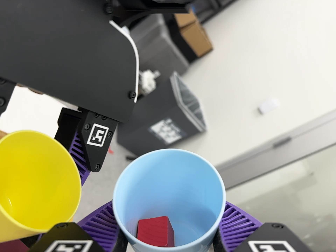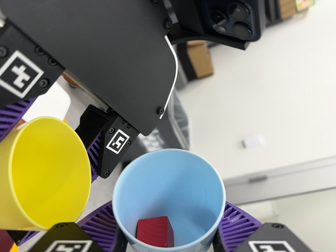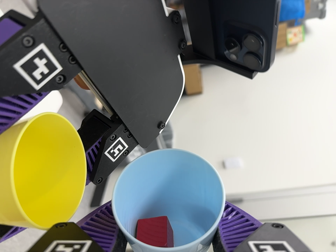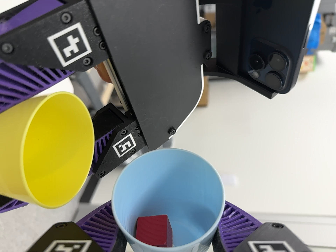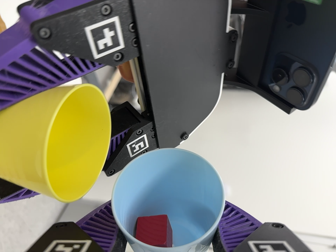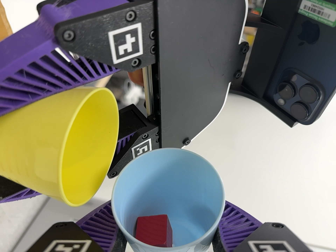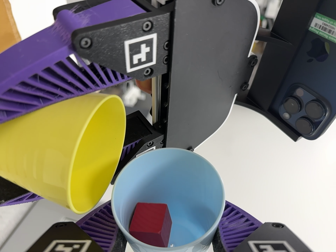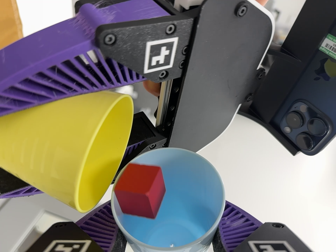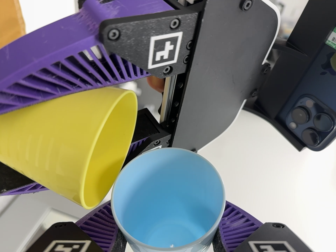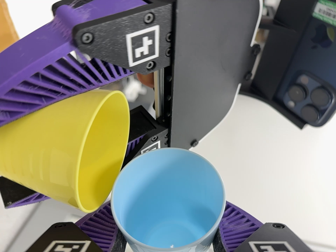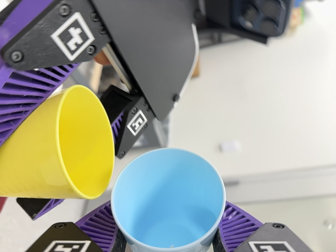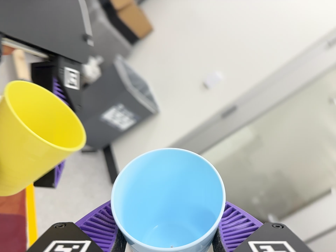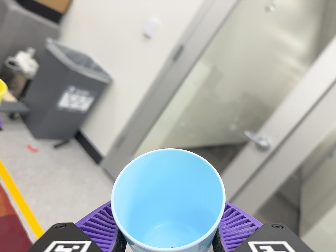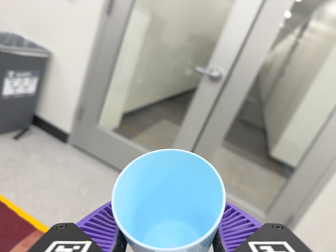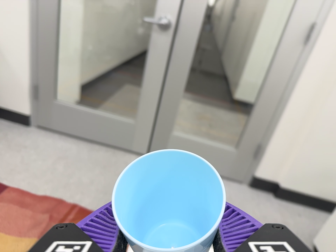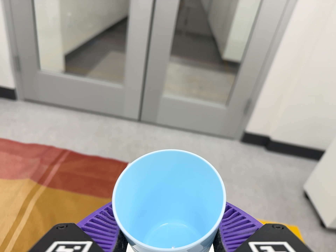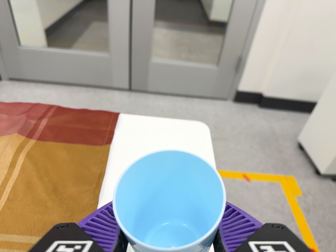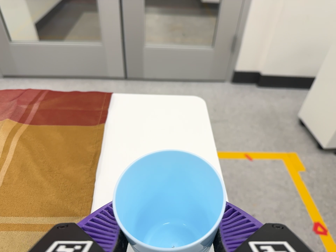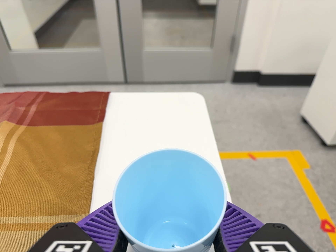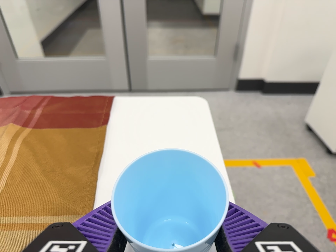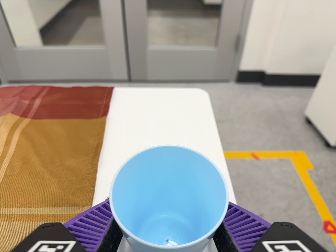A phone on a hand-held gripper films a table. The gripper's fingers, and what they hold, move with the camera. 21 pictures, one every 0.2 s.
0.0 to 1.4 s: The camera pans to its right by about 15 degrees. It travels to its left, about 12 cm. Its aim tips toward the top of its view by about 10 degrees, and the scene shifts downward. It rolls about its line of sight by about 50 degrees, and the scene rotates clockwise.
1.4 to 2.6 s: The camera travels to its right and toward the bottom of its view, about 20 cm, so close, fixed things drift to the left. Its aim tips toward the bottom of its view by about 30 degrees, and the scene shifts upward. It rolls about its line of sight by about 95 degrees, and the scene rotates counterclockwise.
2.6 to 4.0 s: The camera travels toward the bottom of its view, about 20 cm, so close, fixed things drift upward. Its aim tips toward the bottom of its view by about 25 degrees, and the scene shifts upward. It rolls about its line of sight by about 25 degrees, and the scene rotates counterclockwise.
The film runs forward here.
